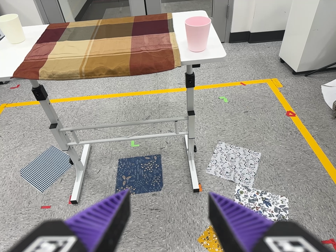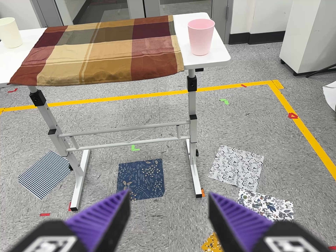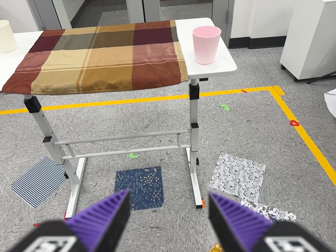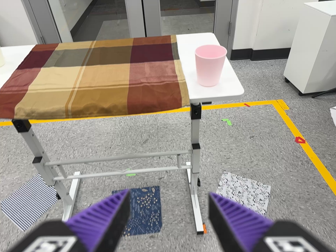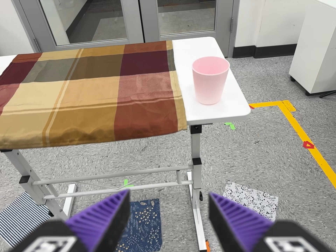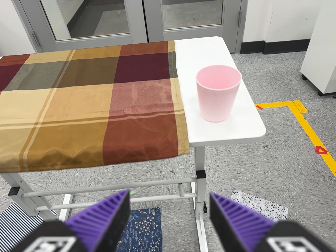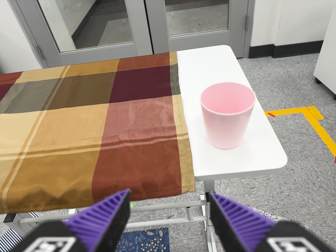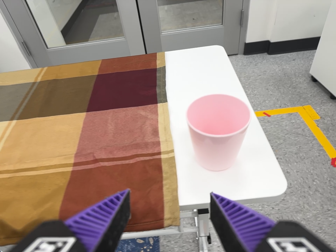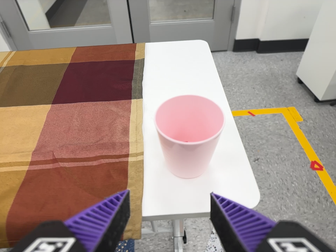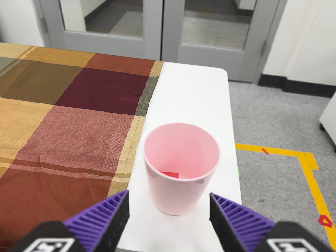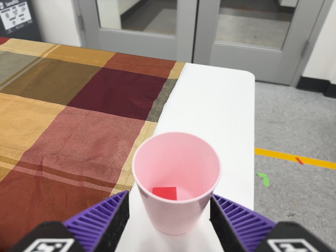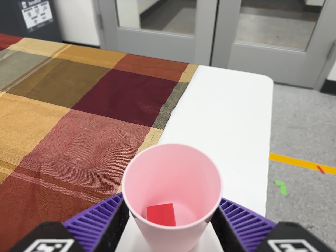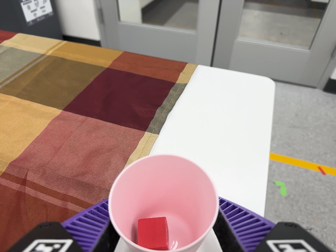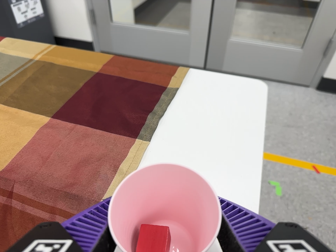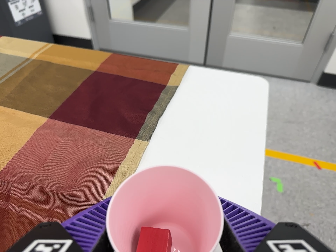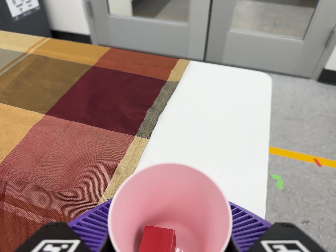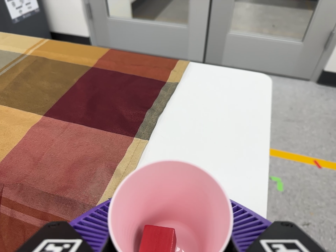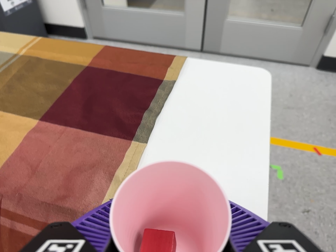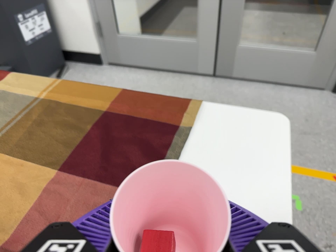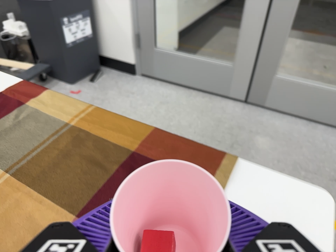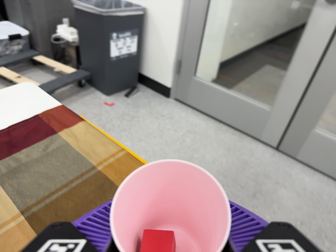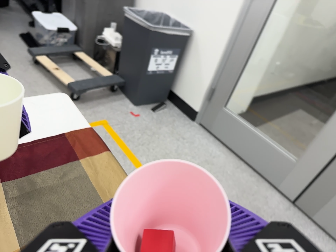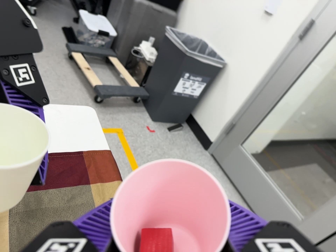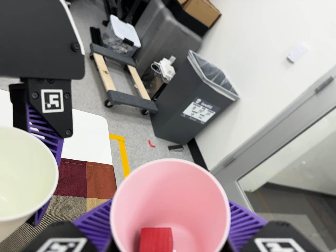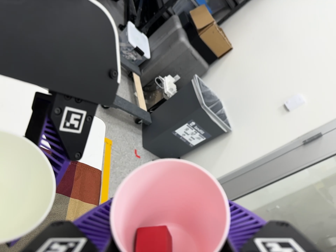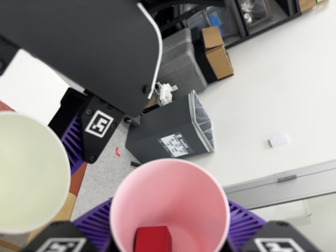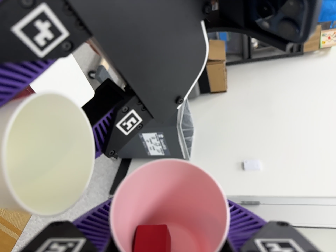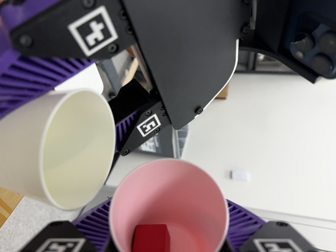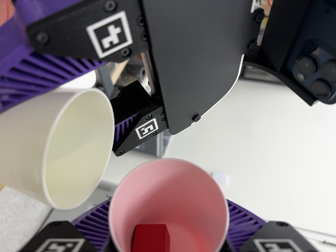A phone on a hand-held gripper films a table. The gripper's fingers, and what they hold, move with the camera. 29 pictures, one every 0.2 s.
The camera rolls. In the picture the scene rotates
clockwise.
0.0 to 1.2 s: The camera travels forward and toward the top of its view, about 40 cm, so what stands in front looms larger.
1.2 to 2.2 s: The camera pans to its left by about 10 degrees. It travels forward, to its right and toward the top of its view, about 22 cm, so what stands in front looms larger. It rolls about its line of sight by about 20 degrees, and the scene rotates clockwise.
2.2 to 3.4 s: The camera travels forward and toward the top of its view, about 7 cm, so what stands in front looms larger.
3.4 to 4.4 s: The camera pans to its left by about 20 degrees. It travels toward the top of its view, about 34 cm, so close, fixed things drift downward. Its aim tips toward the top of its view by about 15 degrees, and the scene shifts downward. It rolls about its line of sight by about 50 degrees, and the scene rotates clockwise.
4.4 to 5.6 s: The camera pans to its right by about 15 degrees. It travels to its left and toward the top of its view, about 16 cm. It rolls about its line of sight by about 70 degrees, and the scene rotates clockwise.
The film runs forward here.
